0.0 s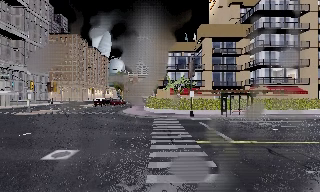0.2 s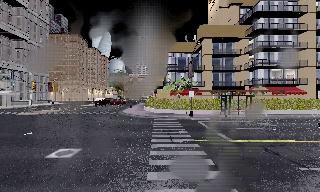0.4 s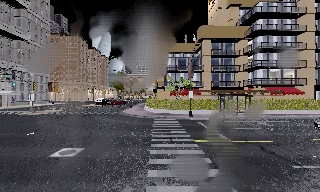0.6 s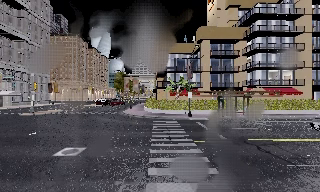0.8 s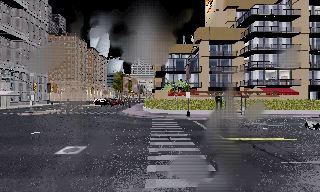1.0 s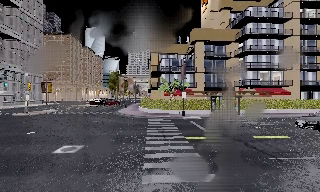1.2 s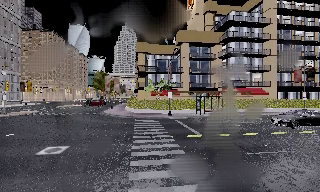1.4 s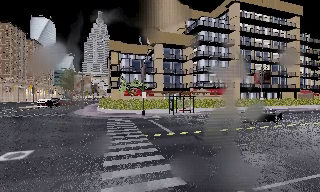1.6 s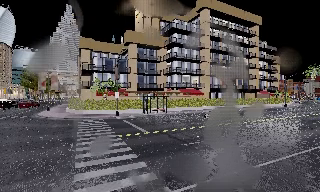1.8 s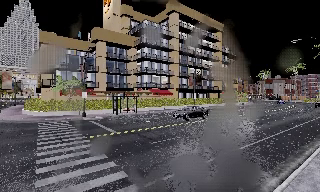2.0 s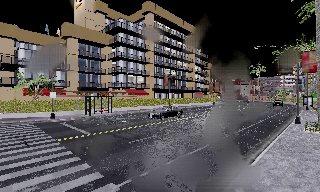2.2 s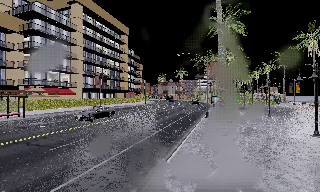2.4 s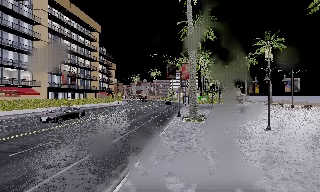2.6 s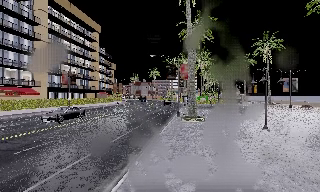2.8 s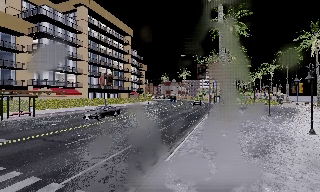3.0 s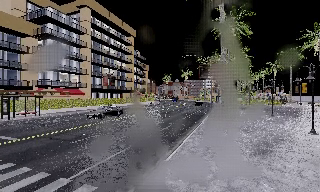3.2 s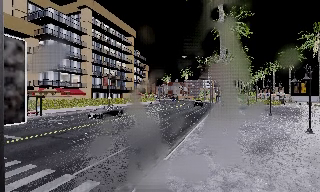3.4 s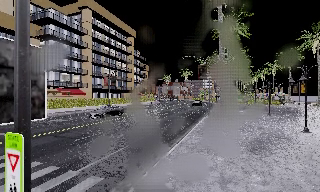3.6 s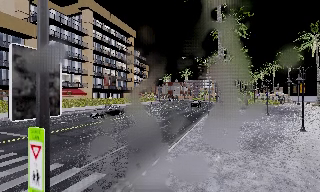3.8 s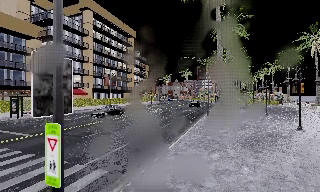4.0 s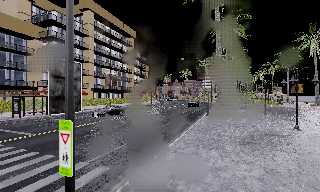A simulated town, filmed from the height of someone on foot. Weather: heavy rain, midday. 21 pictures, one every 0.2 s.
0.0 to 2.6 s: The scene slides to the left, as the camera pans about 80 degrees to its right. It travels backward, about 3.5 m.
2.6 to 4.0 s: The camera pans to its left, which is counterclockwise from overhead, by about 10 degrees. It travels backward, about 2 m, so what stands in front gets smaller.
The film runs backward here.
